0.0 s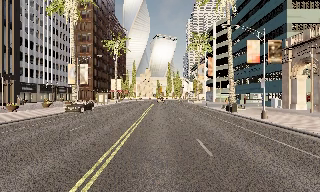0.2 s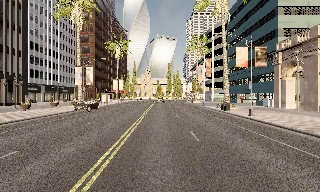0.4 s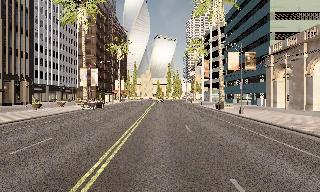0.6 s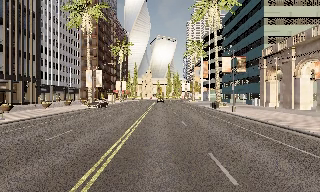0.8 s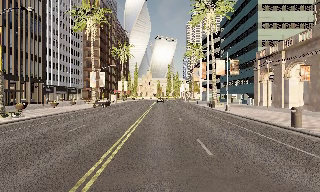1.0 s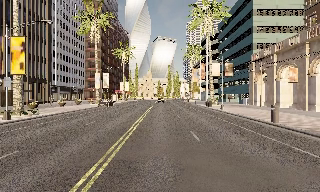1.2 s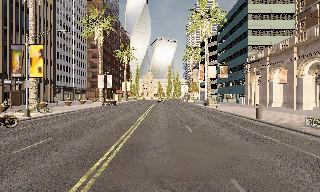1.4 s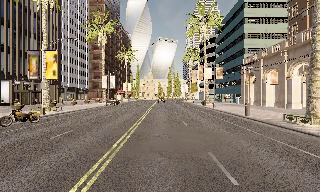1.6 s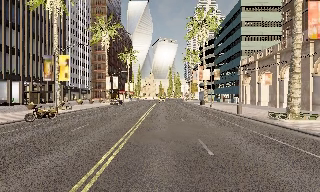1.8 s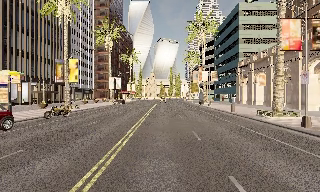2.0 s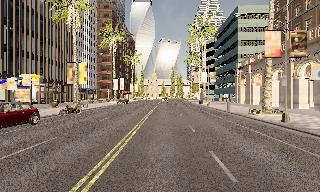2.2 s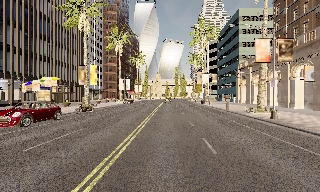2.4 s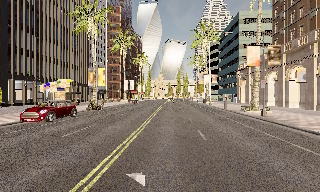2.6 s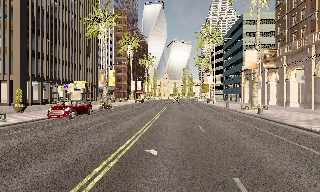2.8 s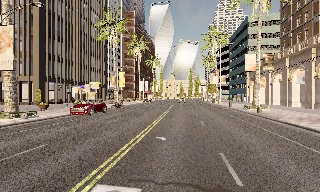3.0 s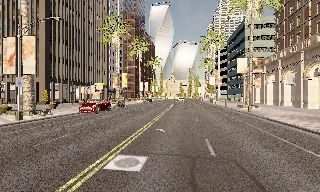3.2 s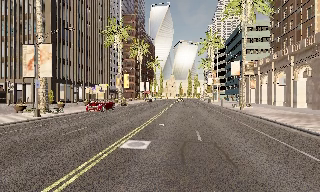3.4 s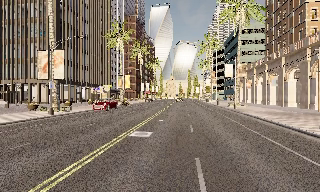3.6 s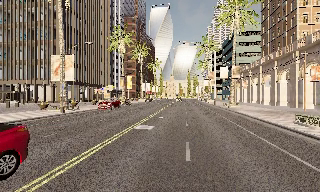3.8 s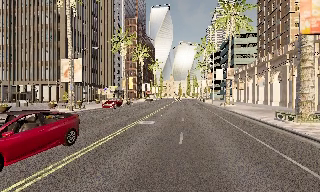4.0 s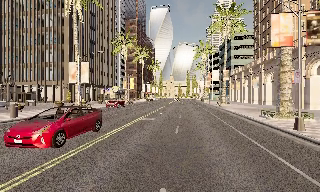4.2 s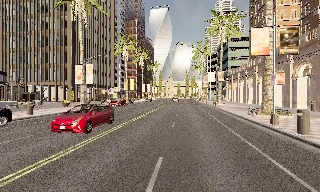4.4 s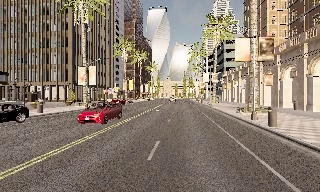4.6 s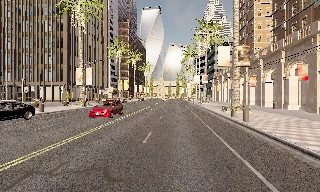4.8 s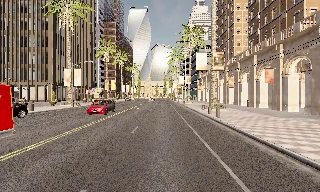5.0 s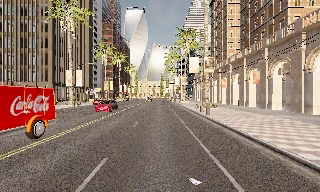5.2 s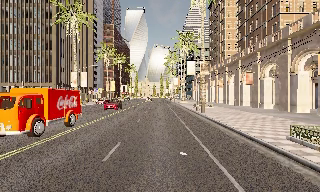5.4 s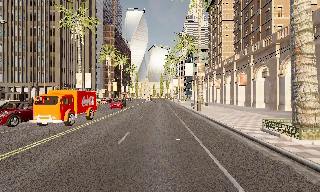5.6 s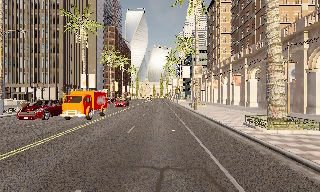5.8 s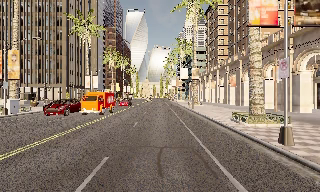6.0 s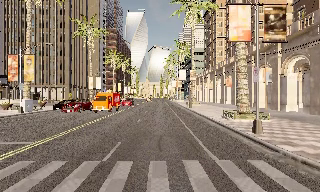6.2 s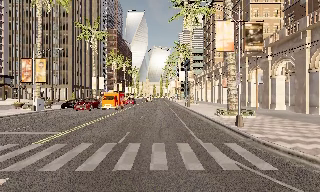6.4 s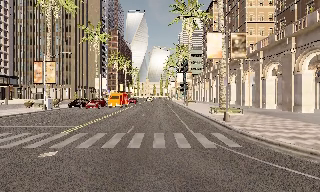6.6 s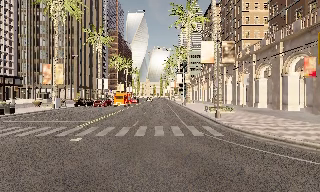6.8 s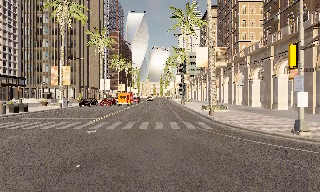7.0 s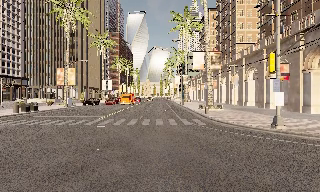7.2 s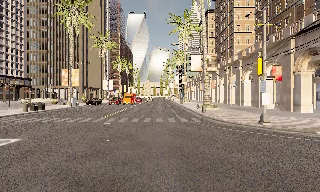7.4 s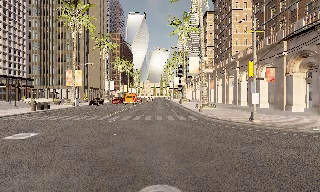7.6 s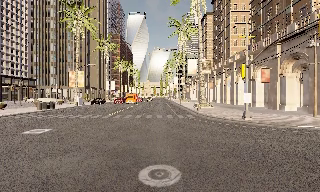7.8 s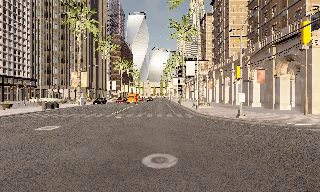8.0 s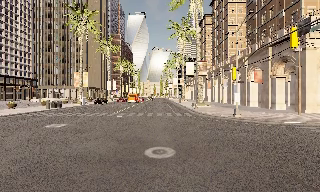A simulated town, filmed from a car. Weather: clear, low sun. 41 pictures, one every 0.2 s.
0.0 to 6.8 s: The camera travels backward, about 60 m, so what stands in front gets smaller.
6.8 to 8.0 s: The camera travels backward, about 6 m, so what stands in front gets smaller. It loses speed.
The film runs backward here.
